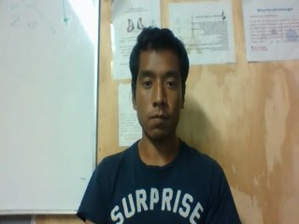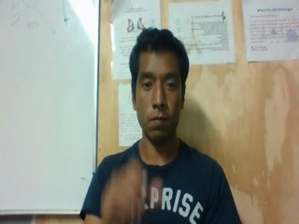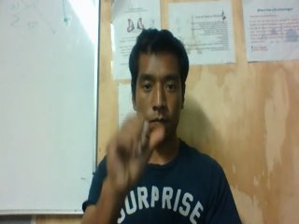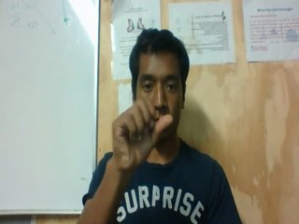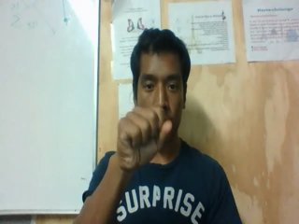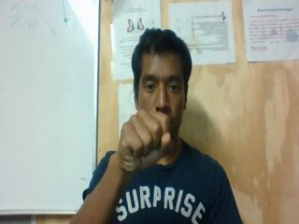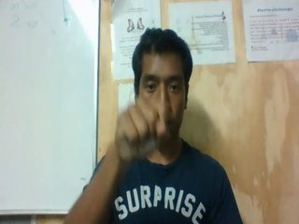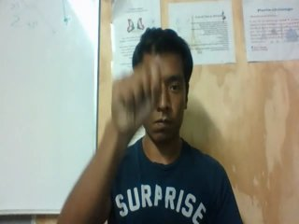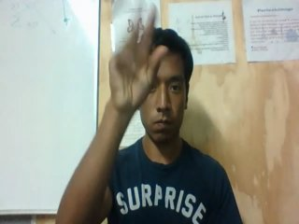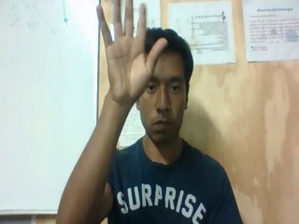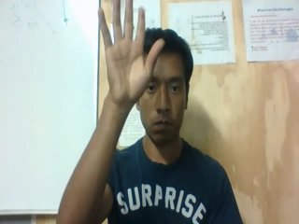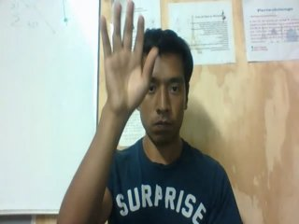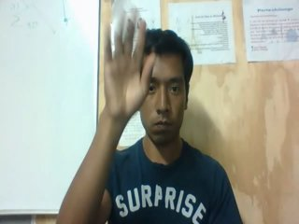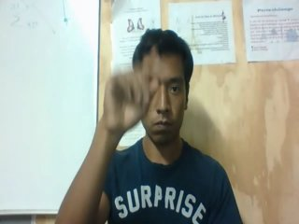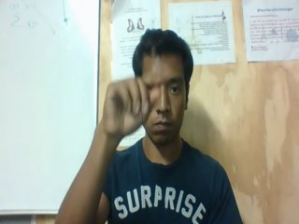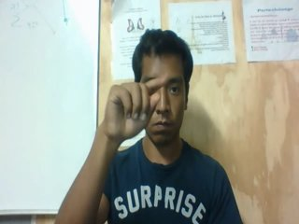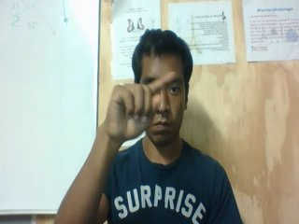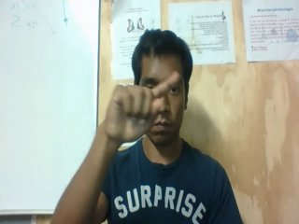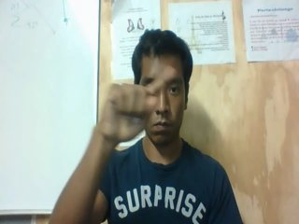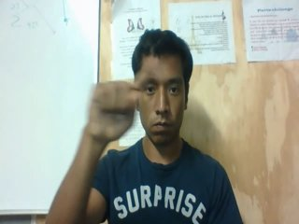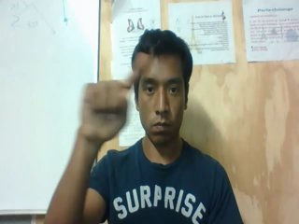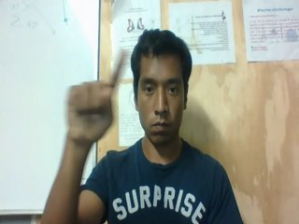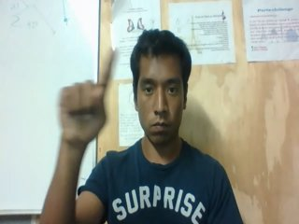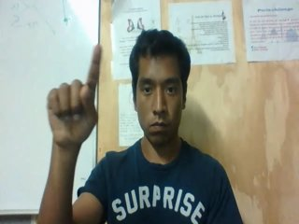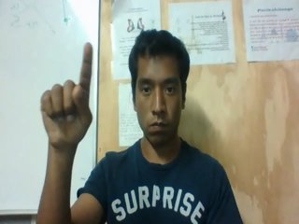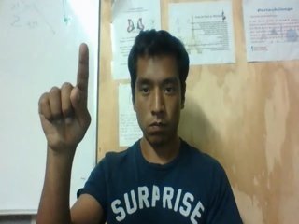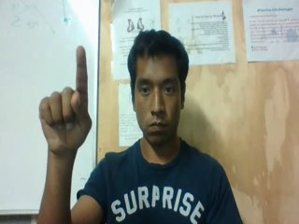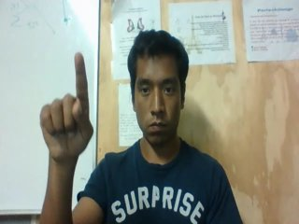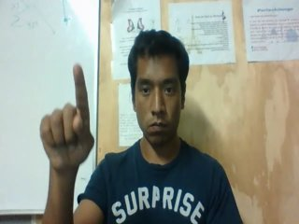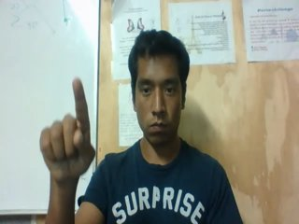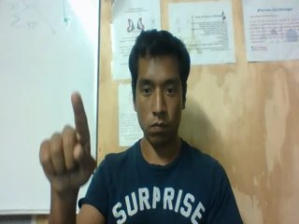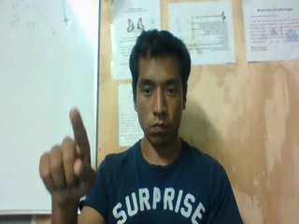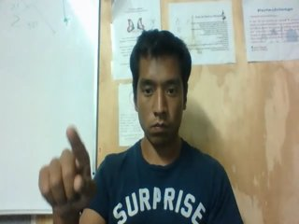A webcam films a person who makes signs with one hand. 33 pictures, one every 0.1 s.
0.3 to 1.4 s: On the screen the hand sweeps upward. The name of the sign: Throw up.
1.5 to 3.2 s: Pointing with one finger.
